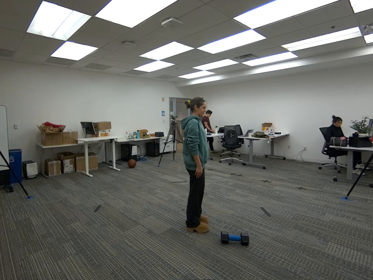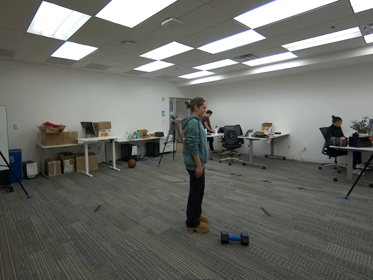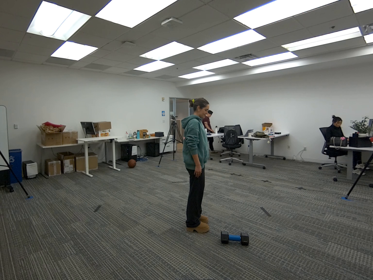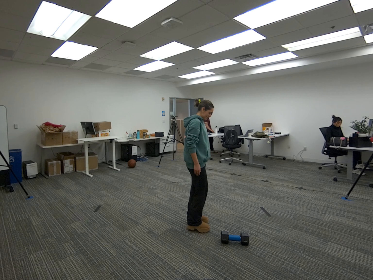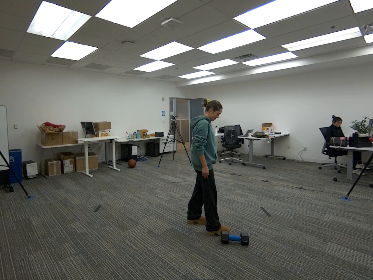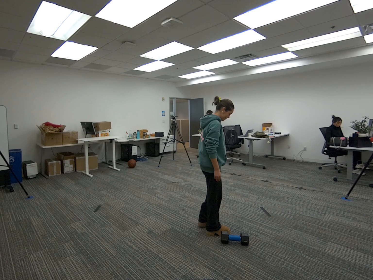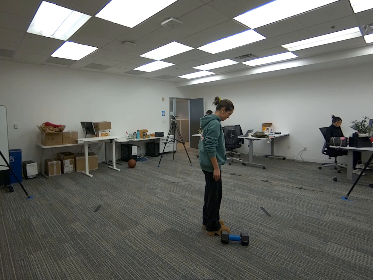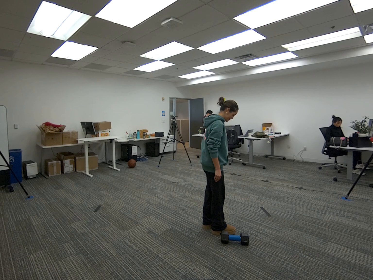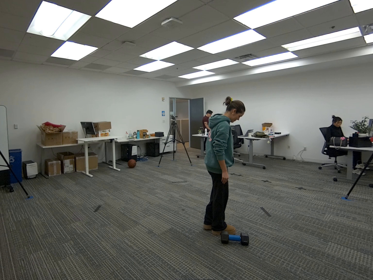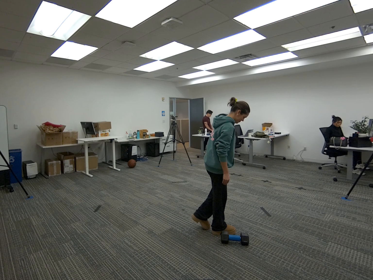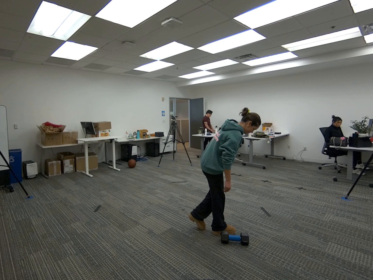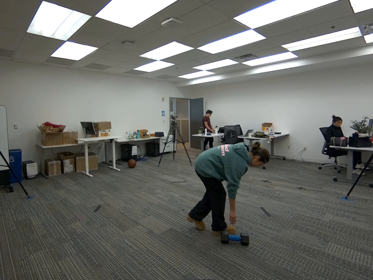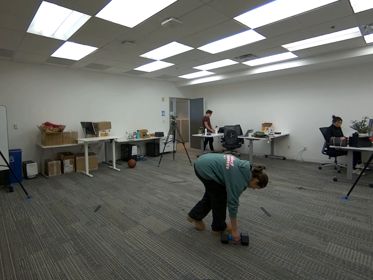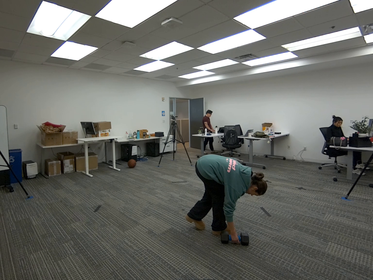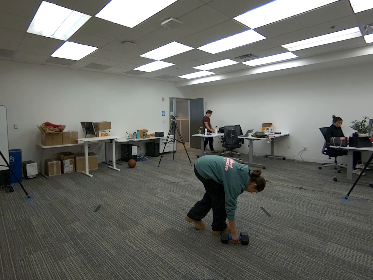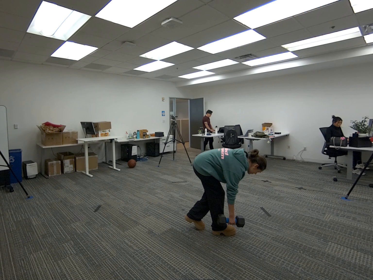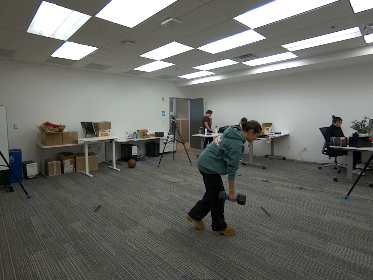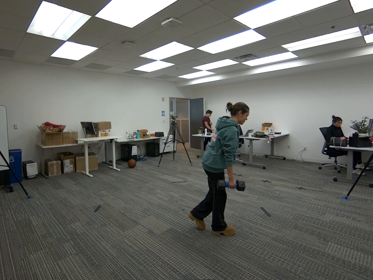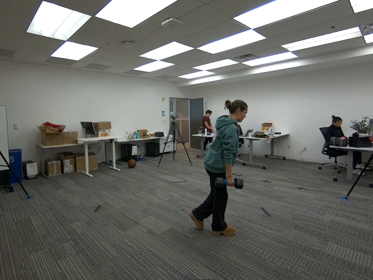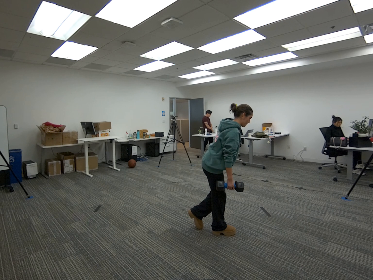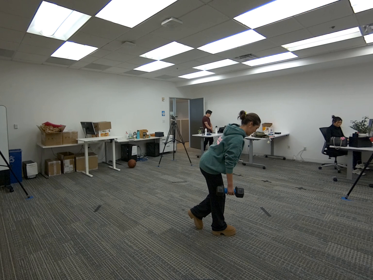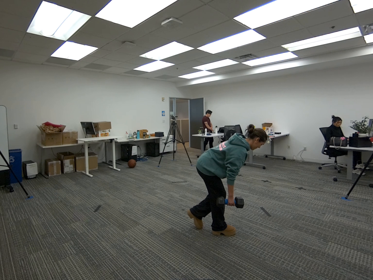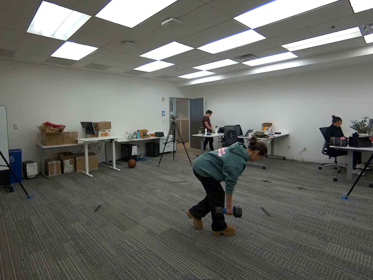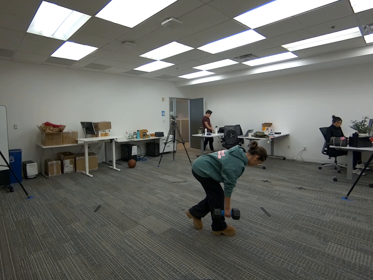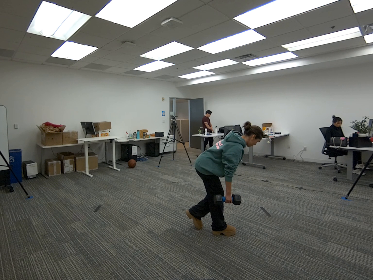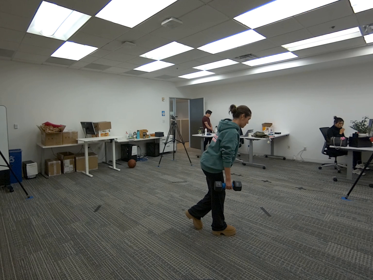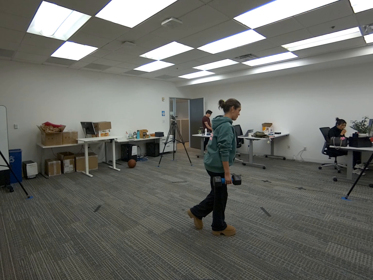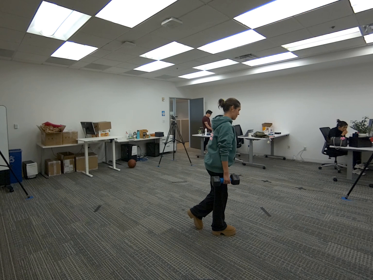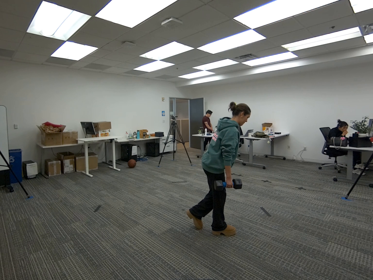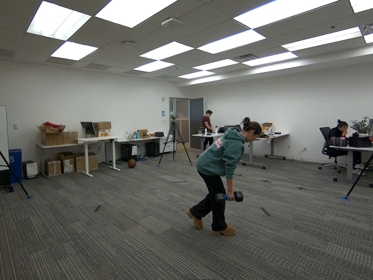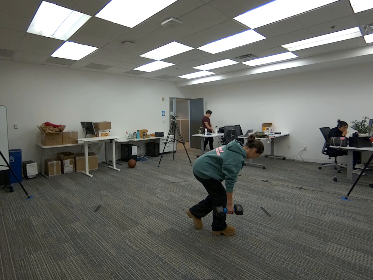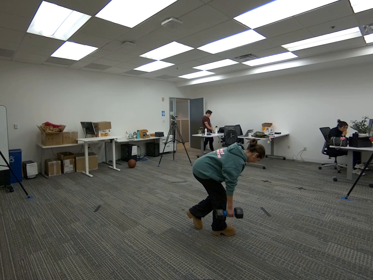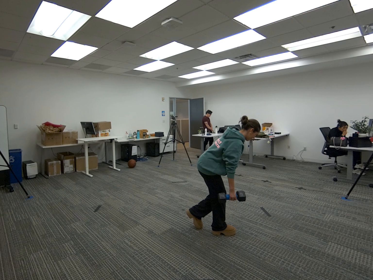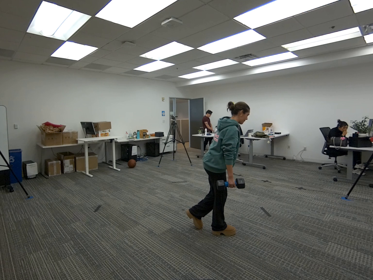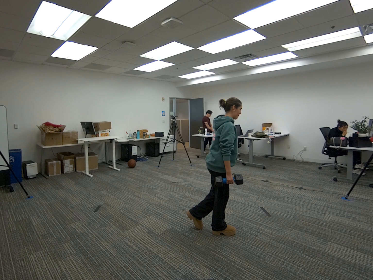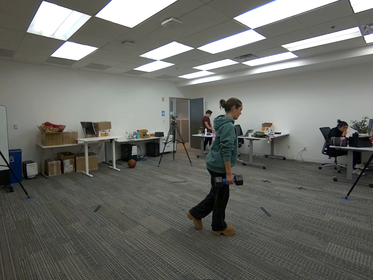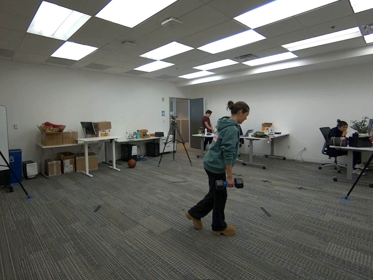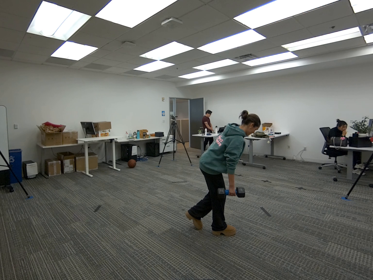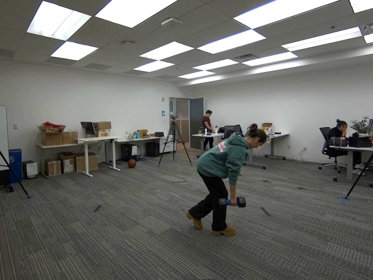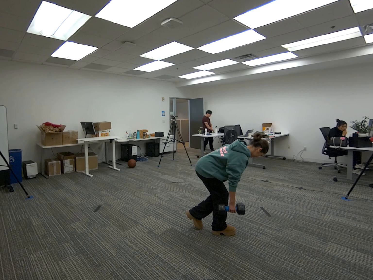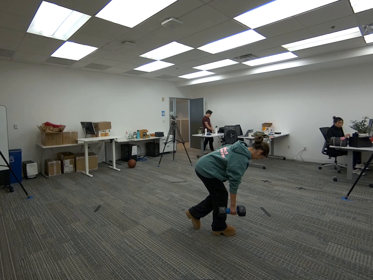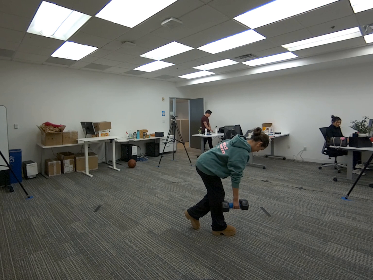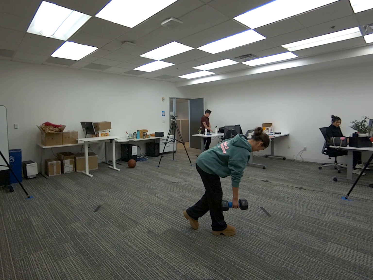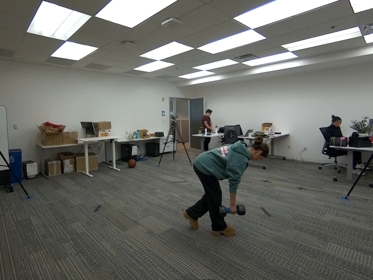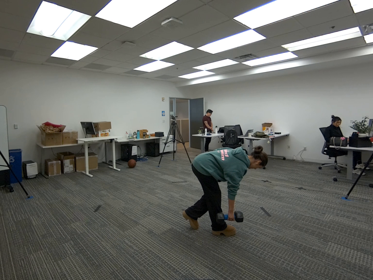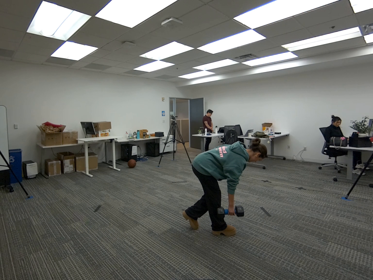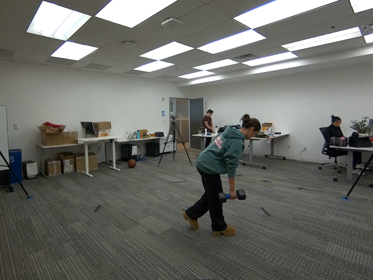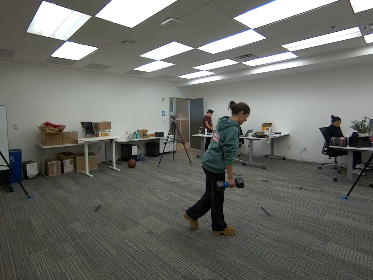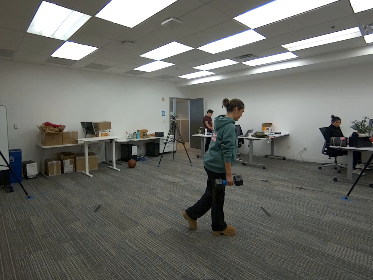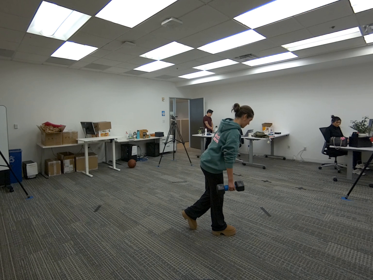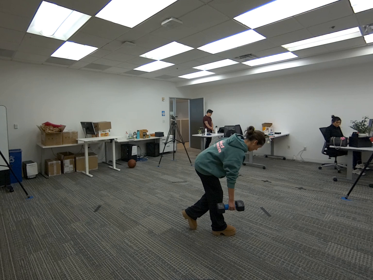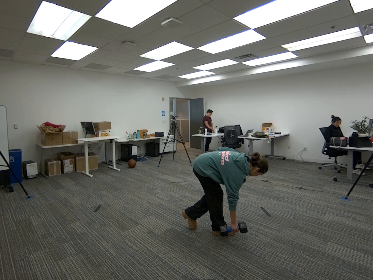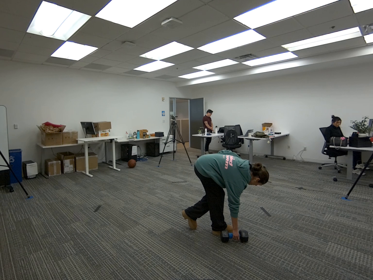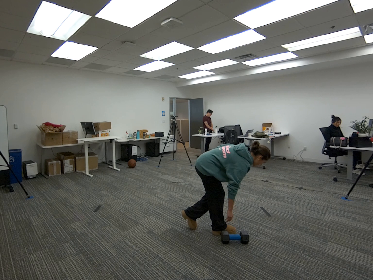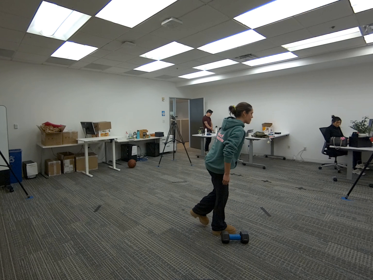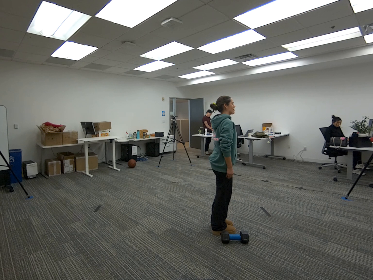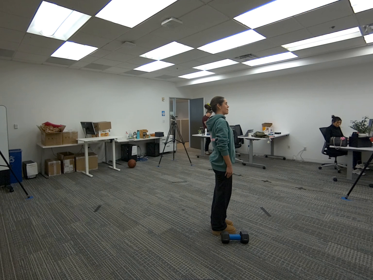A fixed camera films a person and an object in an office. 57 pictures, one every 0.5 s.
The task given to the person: Walk to the dumbbell, pick up and hold the dumbbell and lift it while keeping your back straight and stable. Lower it slowly, keeping your back straight and hips pushed back. Repeat until finished, then carefully place the dumbbell on the ground.
